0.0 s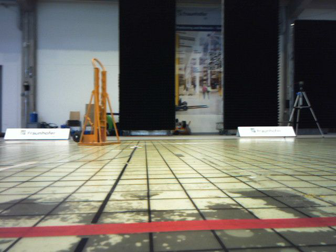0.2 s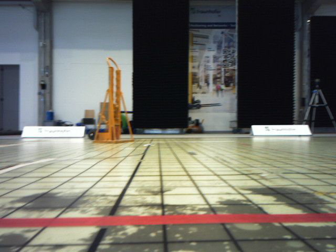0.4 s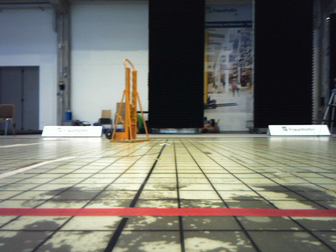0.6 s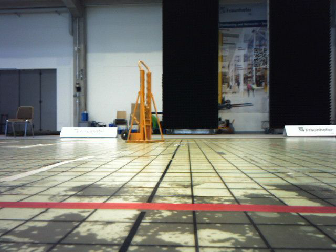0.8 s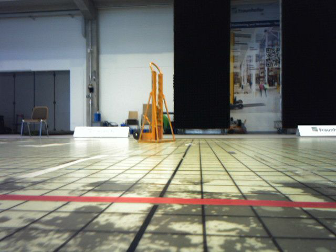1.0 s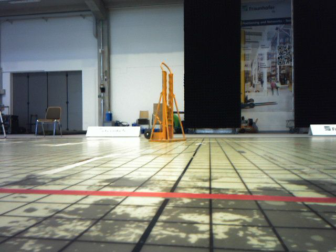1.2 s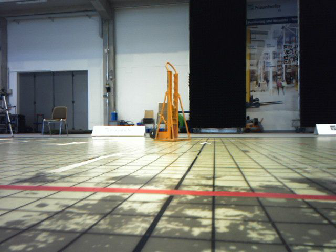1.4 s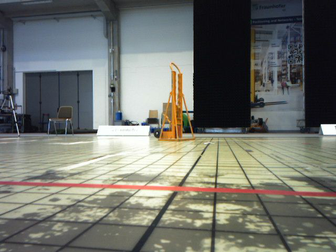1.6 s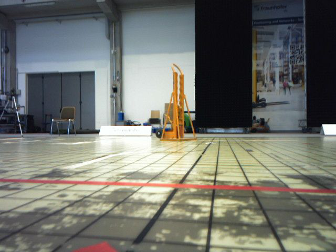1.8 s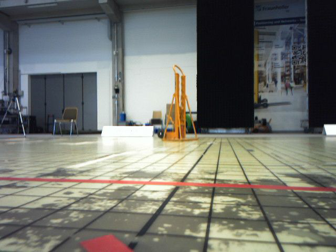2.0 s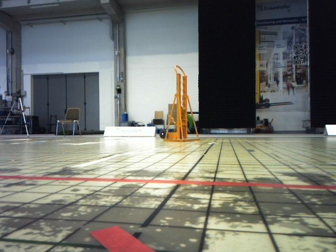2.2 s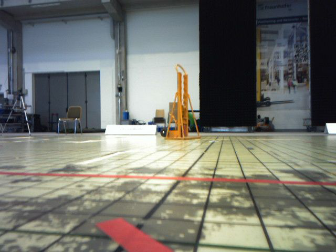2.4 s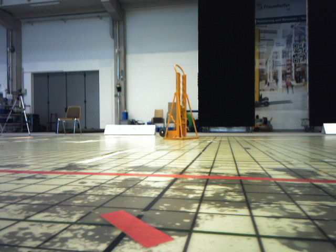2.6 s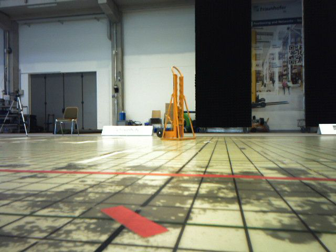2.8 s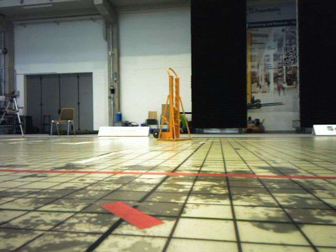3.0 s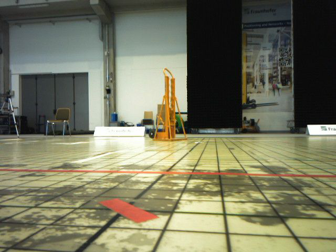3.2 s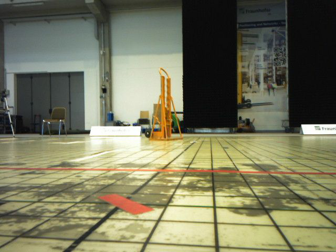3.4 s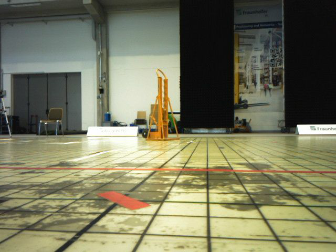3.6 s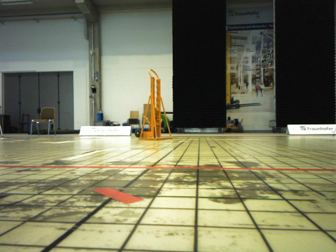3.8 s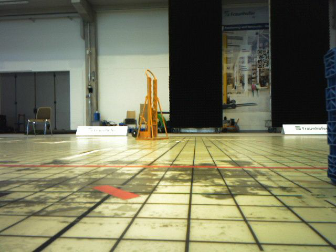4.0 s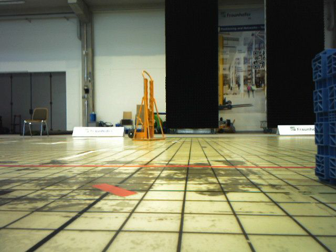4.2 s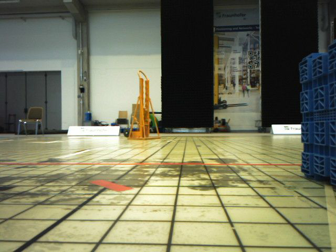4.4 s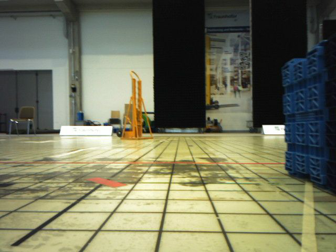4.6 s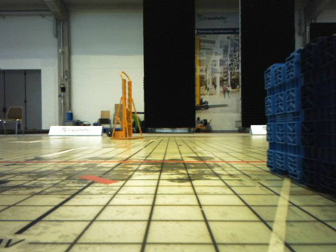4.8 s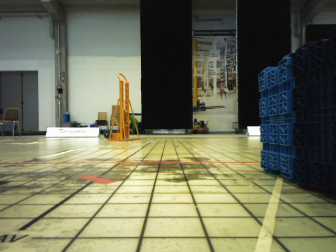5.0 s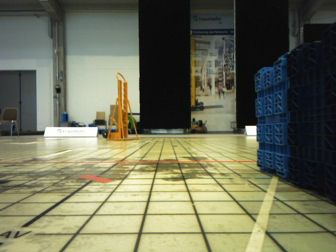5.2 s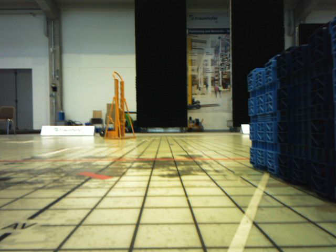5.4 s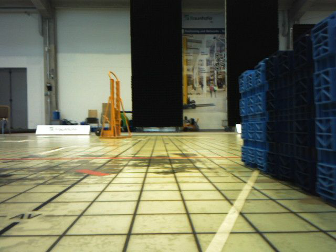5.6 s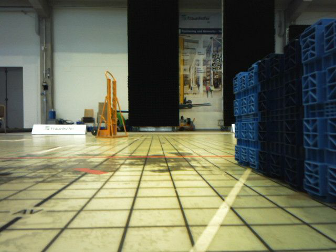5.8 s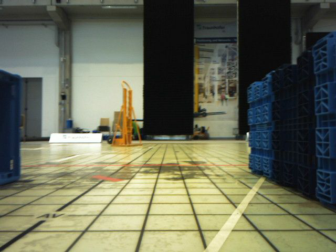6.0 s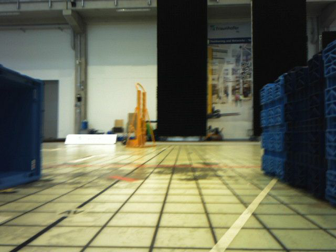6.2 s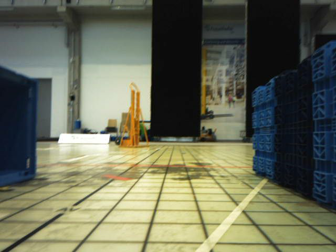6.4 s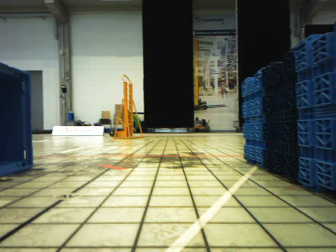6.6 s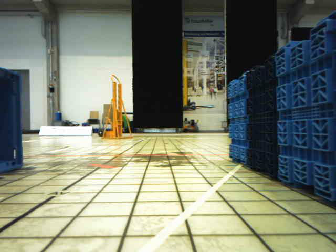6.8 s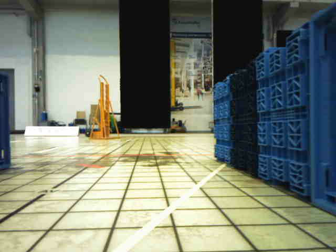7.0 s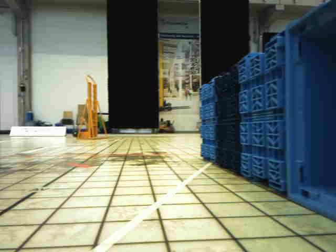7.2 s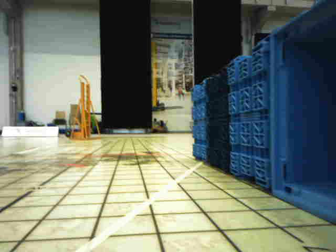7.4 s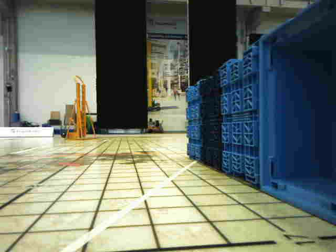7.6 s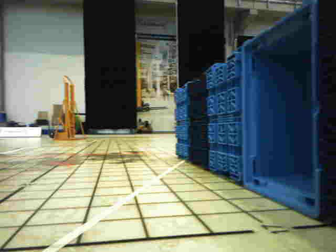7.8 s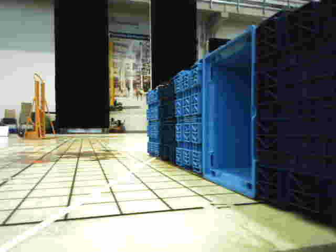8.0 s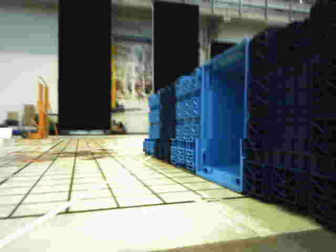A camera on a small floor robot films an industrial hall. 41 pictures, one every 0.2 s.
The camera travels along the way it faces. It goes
backward.
0.0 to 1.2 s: The scene slides to the right, as the camera pans about 15 degrees to its left. It travels backward, about 0.2 m, so what stands in front gets smaller.
1.2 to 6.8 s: The camera pans to its right, which is clockwise from overhead, by about 15 degrees. It travels backward, about 1 m, so what stands in front gets smaller.
6.8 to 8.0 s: The camera pans to its right, which is clockwise from overhead, by about 10 degrees. It travels backward, about 0.2 m, so what stands in front gets smaller.
The film runs backward here.
